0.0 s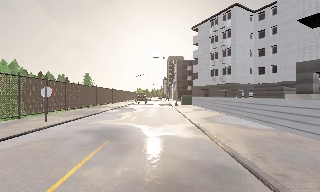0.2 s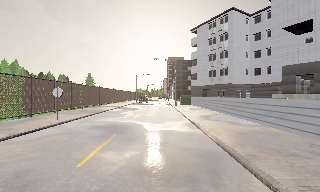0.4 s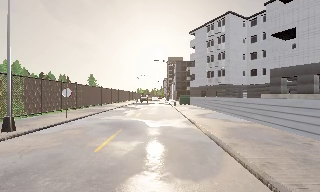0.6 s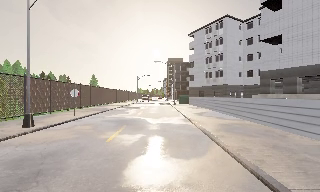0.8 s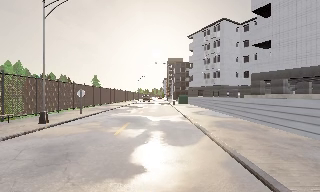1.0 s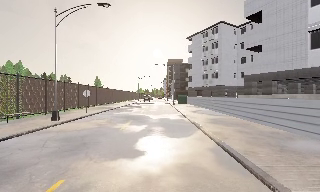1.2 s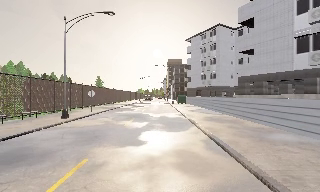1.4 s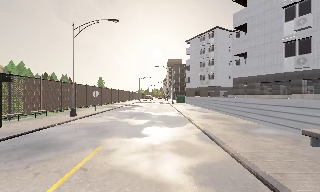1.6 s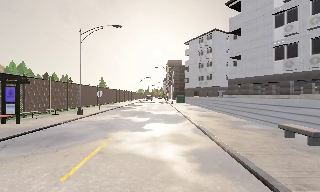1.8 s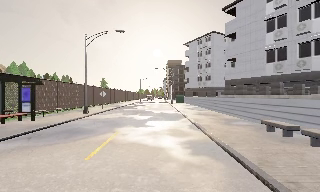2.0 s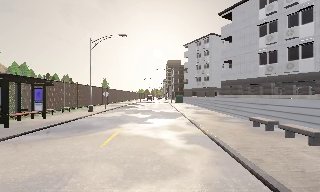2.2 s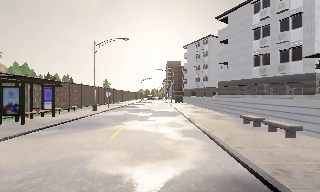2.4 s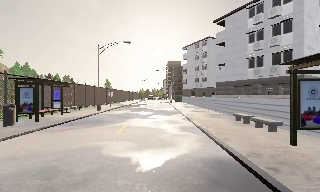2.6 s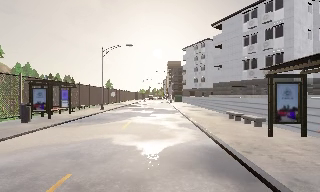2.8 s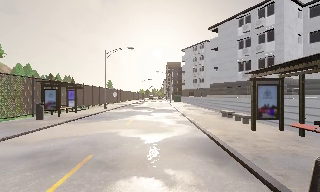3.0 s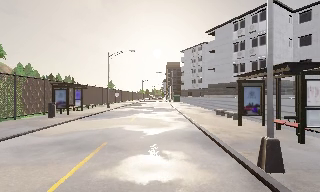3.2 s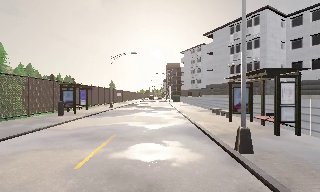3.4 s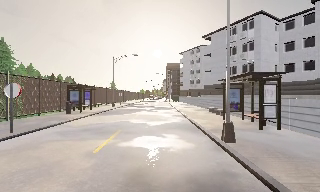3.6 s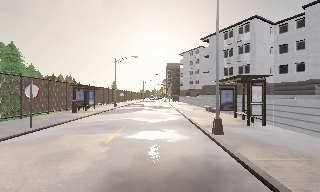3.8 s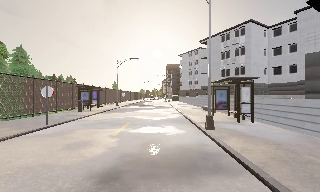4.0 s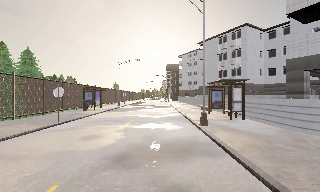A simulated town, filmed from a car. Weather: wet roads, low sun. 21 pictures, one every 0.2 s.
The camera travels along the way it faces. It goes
backward.
0.0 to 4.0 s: The camera travels backward, about 20 m, so what stands in front gets smaller.
The film runs backward here.
